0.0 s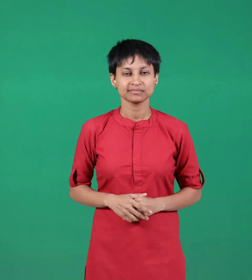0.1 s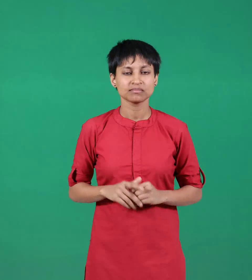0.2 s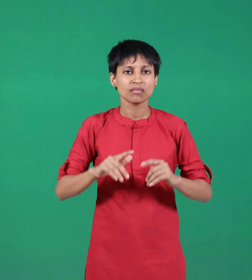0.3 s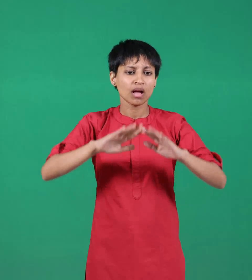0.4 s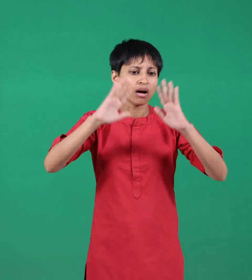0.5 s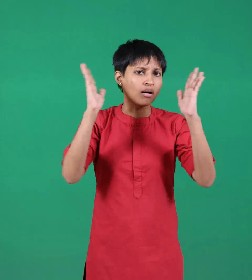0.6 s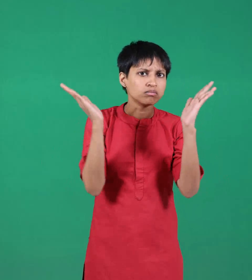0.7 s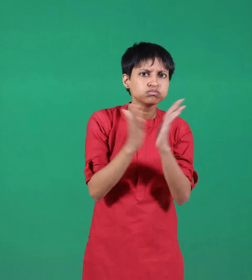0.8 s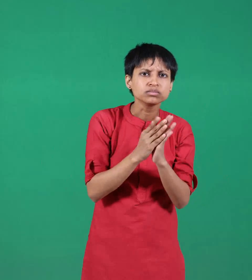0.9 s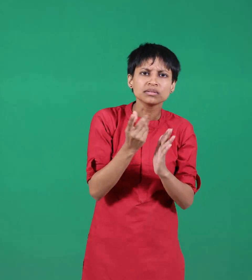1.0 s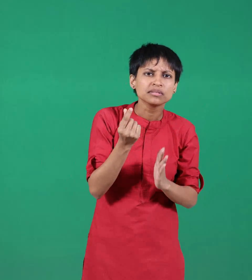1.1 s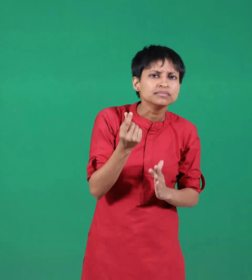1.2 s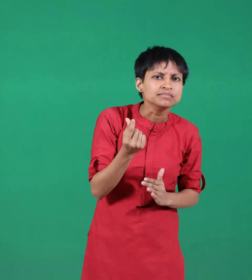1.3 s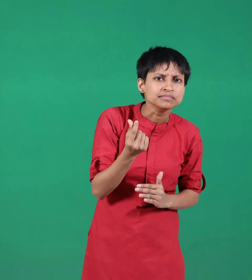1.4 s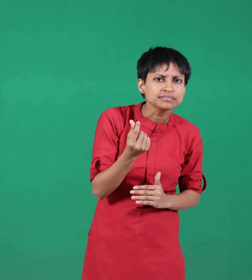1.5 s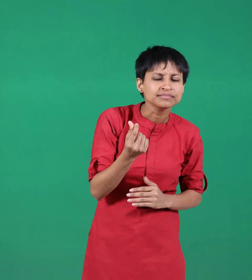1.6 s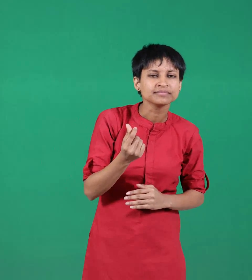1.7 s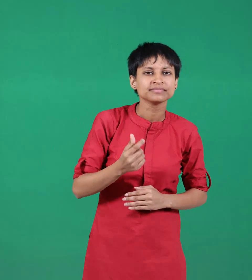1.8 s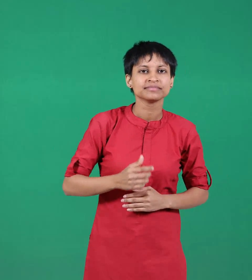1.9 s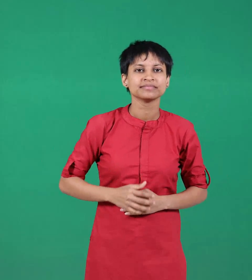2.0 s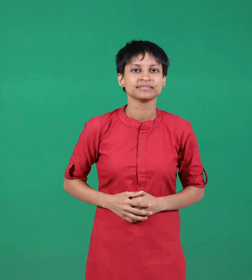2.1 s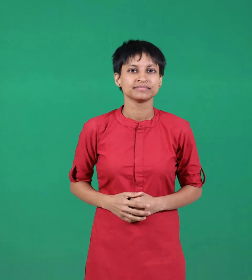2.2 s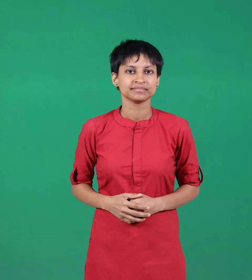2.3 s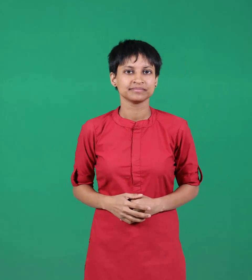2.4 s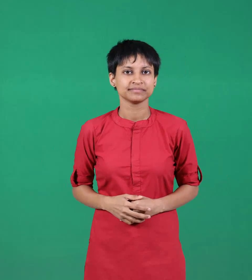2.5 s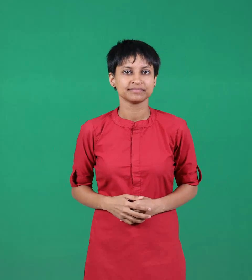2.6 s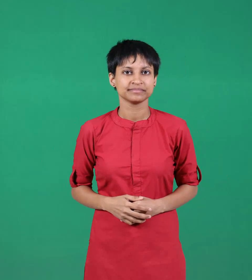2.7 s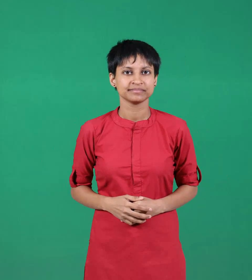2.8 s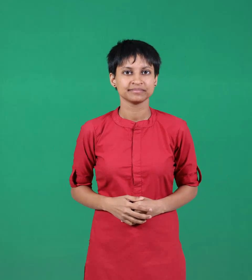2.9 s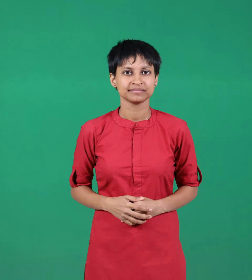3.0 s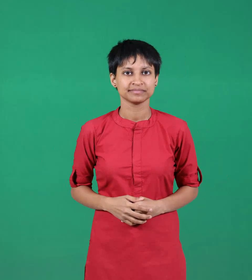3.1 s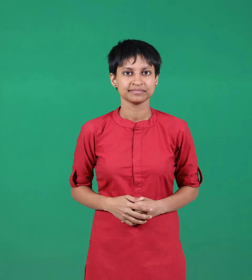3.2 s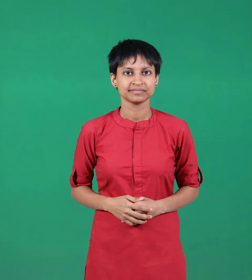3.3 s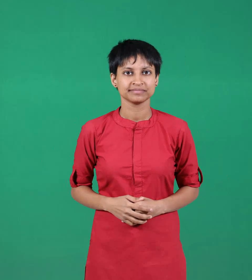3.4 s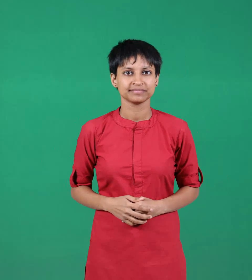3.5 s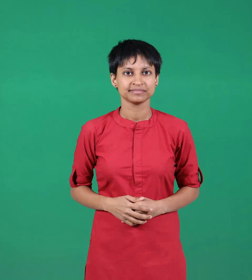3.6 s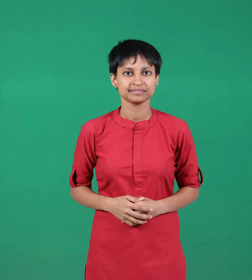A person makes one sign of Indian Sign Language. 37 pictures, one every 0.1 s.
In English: cost
